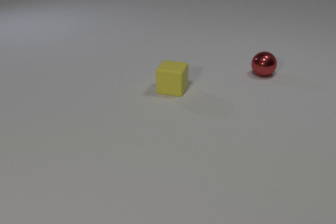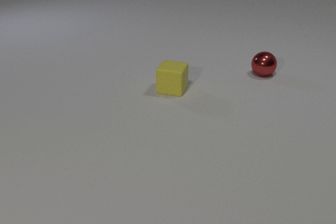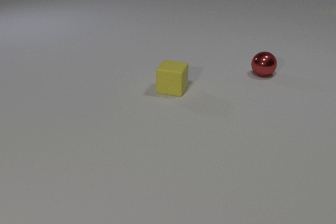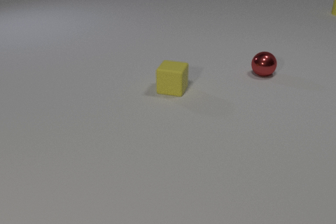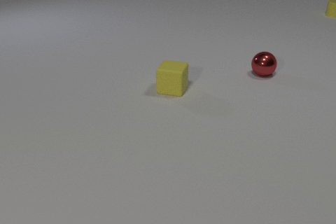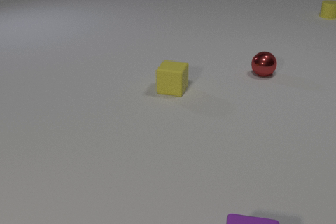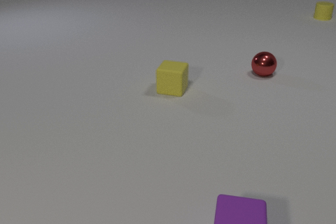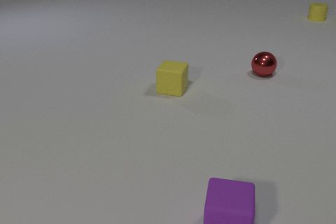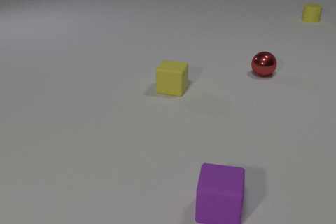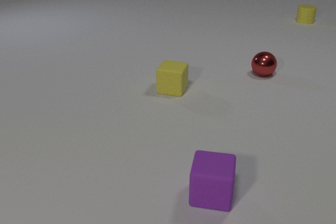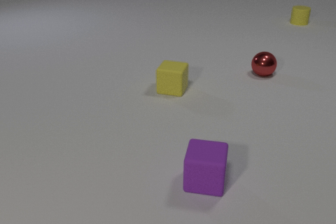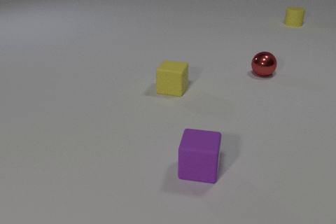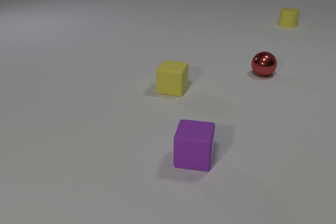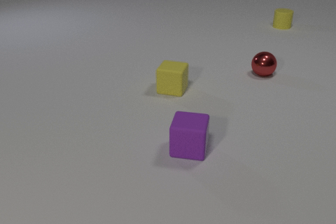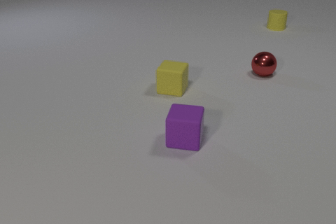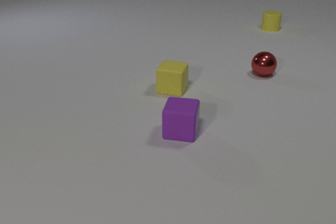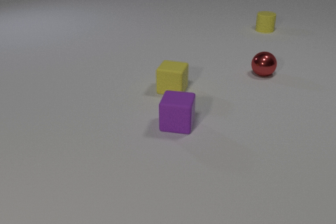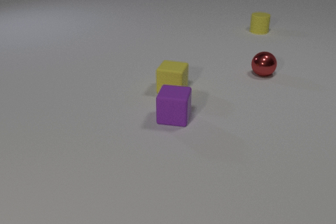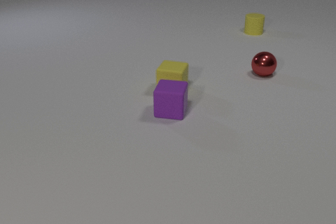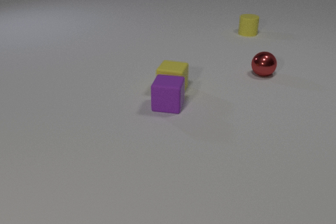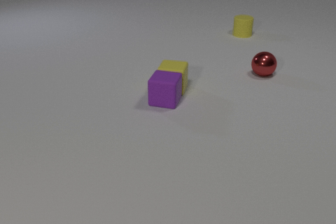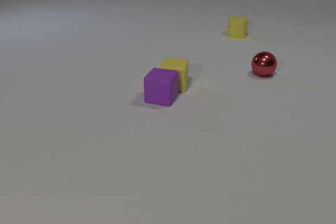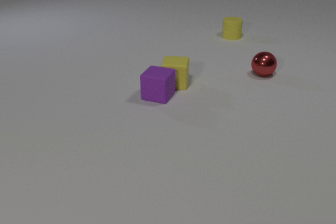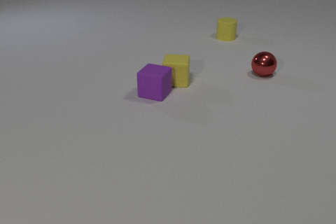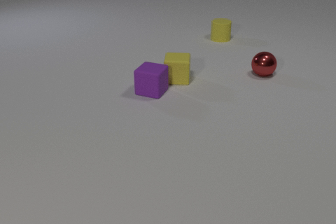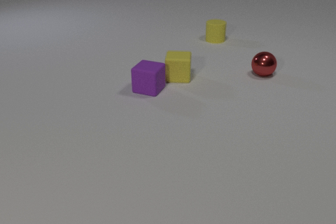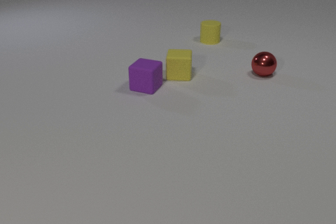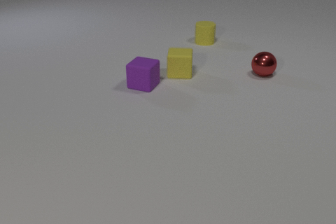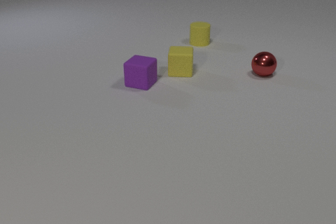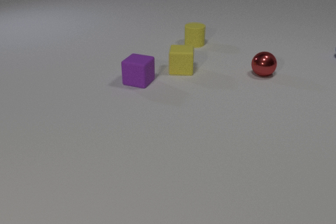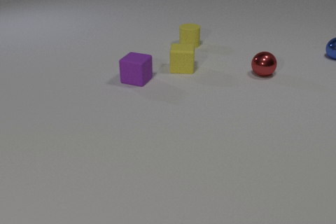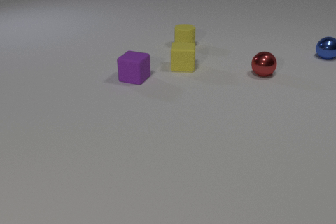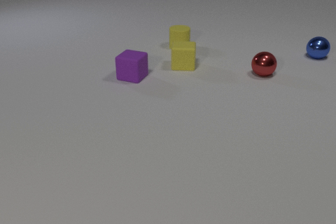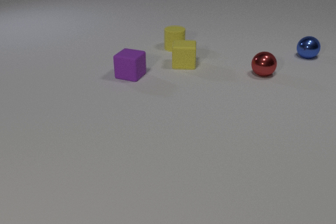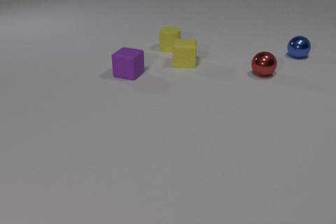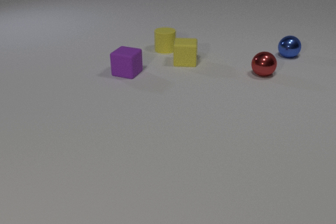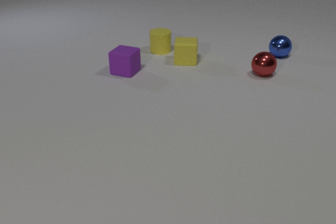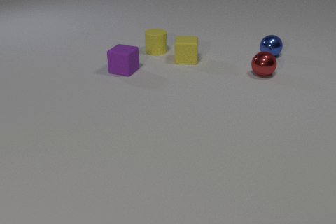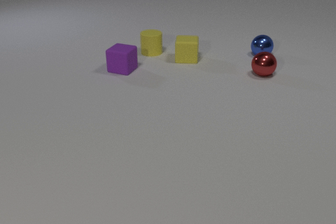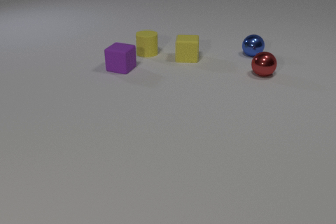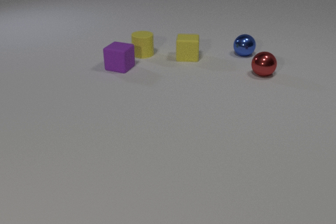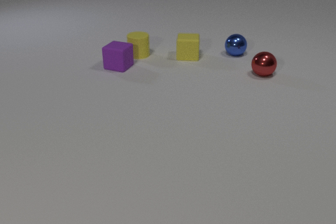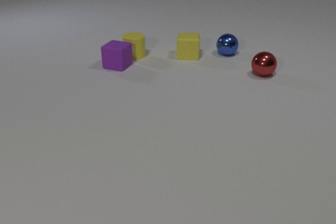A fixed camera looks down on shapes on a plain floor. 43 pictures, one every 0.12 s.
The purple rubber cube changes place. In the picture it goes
away from the camera.
The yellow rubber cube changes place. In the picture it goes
away from the camera.
0.00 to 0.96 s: The purple rubber cube comes in at the bottom edge, slides away from the camera and to the left. The yellow rubber cylinder comes in at the right edge, slides toward the camera and to the left.
0.96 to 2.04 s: The purple rubber cube slides away from the camera. The yellow rubber cylinder slides toward the camera and to the left.
2.04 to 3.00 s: The purple rubber cube slides away from the camera and to the left. The yellow rubber cube slides away from the camera. The yellow rubber cylinder slides to the left and toward the camera. The purple rubber cube and the yellow rubber cube collide.
3.00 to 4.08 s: The purple rubber cube slides away from the camera and to the left. The yellow rubber cube slides away from the camera. The yellow rubber cylinder slides to the left and toward the camera. The blue metal sphere comes in at the right edge, rolls to the left.
4.08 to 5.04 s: The purple rubber cube slides away from the camera and to the left. The yellow rubber cube slides away from the camera. The yellow rubber cylinder slides to the left and toward the camera. The blue metal sphere rolls to the left.
What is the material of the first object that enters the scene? rubber.
How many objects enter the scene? 3.
What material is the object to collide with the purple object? rubber.
